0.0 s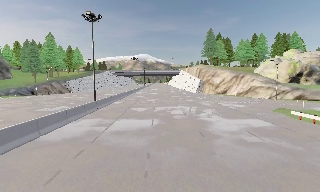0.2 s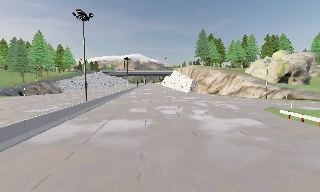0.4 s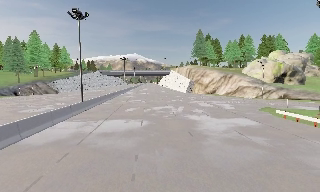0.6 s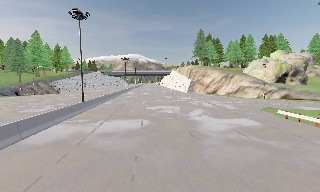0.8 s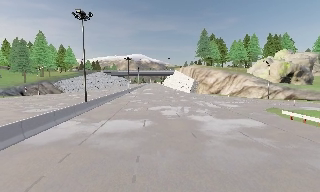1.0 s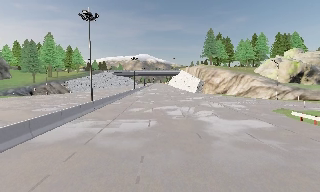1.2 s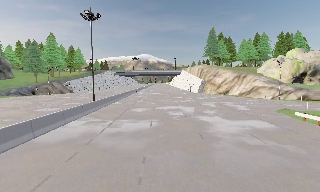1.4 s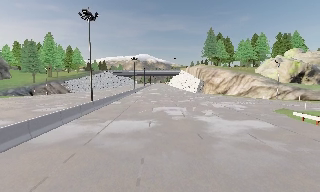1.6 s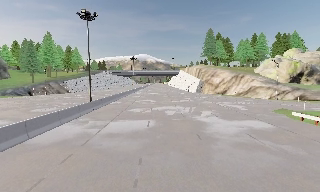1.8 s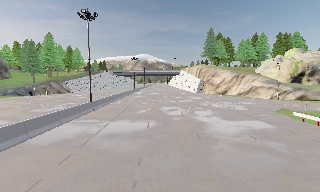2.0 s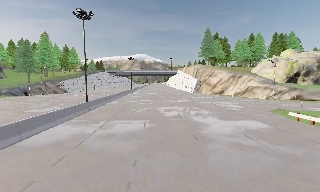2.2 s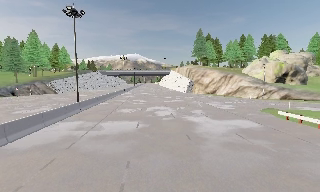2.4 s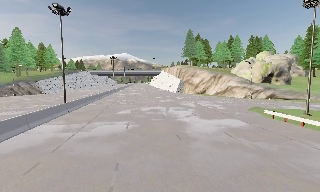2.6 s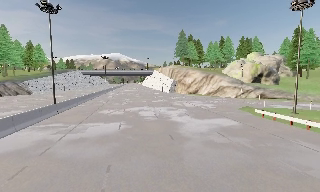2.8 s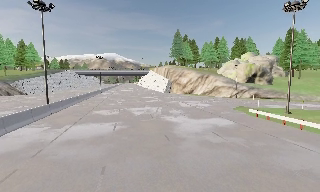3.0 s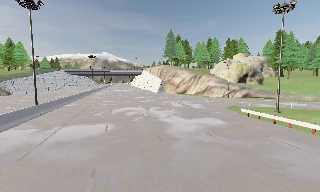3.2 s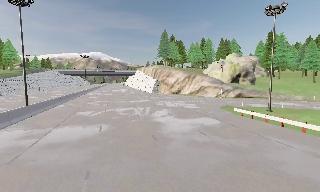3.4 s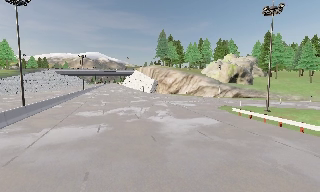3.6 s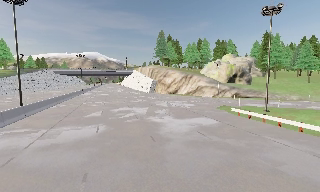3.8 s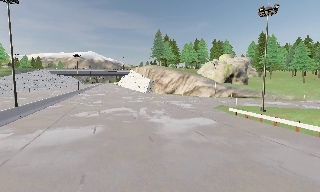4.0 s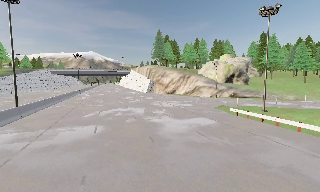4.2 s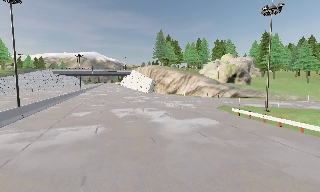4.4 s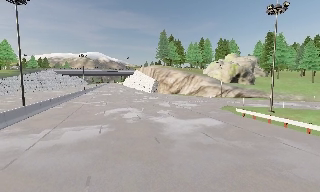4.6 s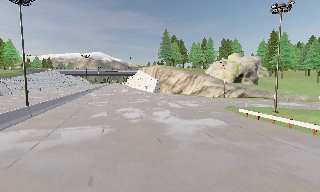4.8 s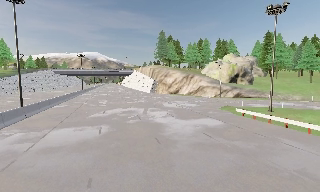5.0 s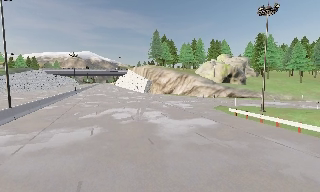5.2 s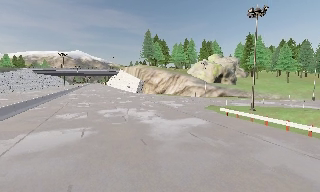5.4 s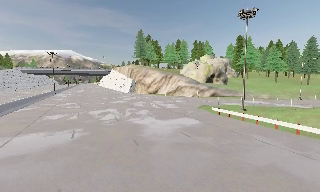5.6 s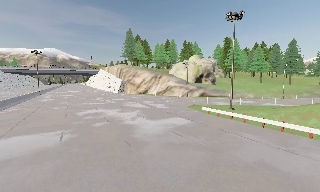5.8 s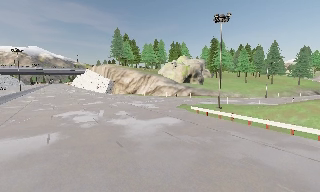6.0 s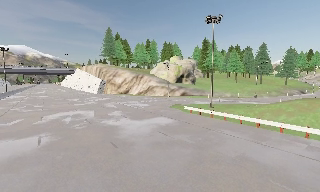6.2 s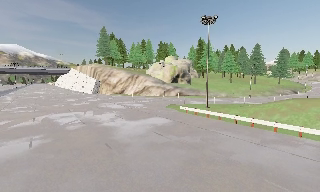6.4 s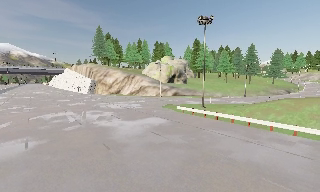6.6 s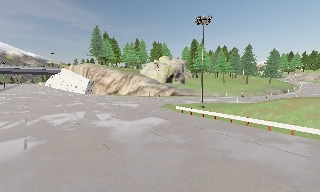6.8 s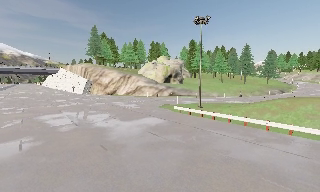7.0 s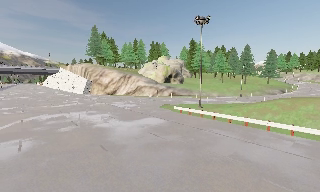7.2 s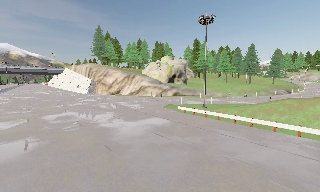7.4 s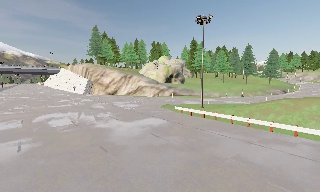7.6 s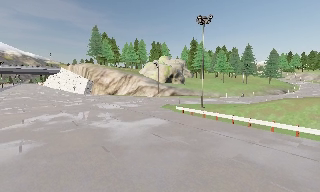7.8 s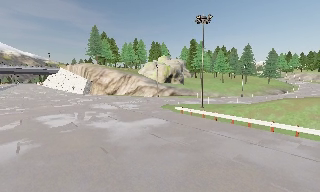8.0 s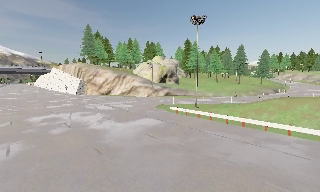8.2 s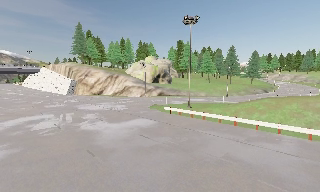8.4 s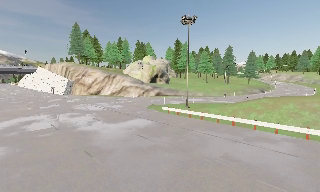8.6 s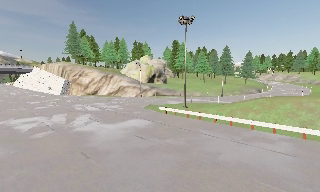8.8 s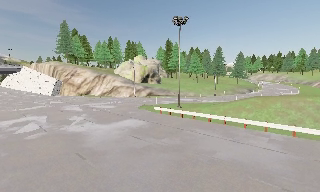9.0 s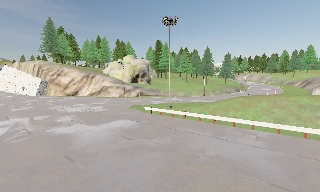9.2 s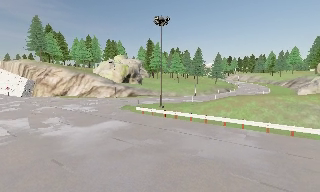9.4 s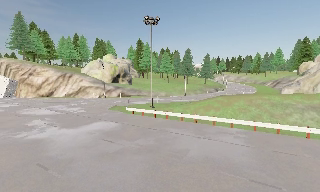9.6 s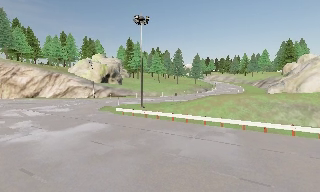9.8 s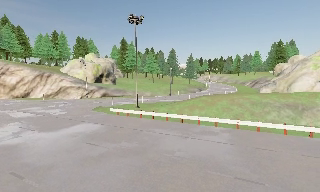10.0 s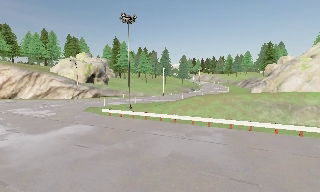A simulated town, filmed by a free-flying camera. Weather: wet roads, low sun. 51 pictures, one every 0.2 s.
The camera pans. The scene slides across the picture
to the left.
The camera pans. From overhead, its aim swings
clockwise.
0.0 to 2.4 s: The camera travels forward, about 1 m, so what stands in front looms larger.
2.4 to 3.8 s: The camera swings to its right by about 10 degrees, and the scene slides to the left.
3.8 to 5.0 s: The camera shifts only a little, or ends up much as it began.
5.0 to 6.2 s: The camera swings to its right by about 20 degrees, and the scene slides to the left. It travels to its left, about 0.5 m.
6.2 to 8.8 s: The scene slides to the left, as the camera pans about 10 degrees to its right. It travels to its left and forward, about 1 m.
8.8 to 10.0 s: The camera pans to its right, which is clockwise from overhead, by about 20 degrees.
The film runs forward here.
